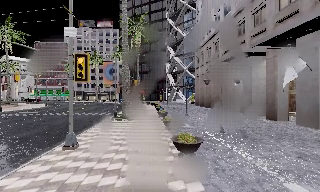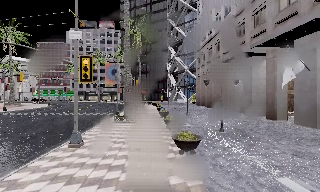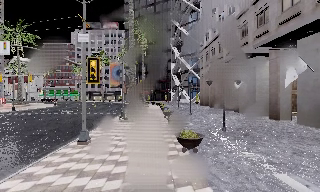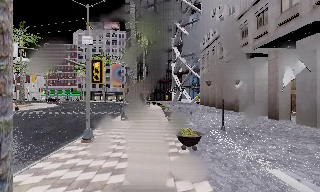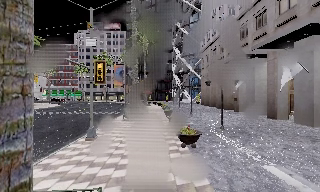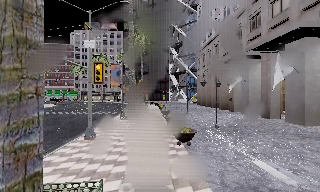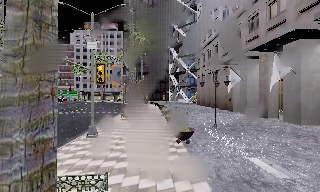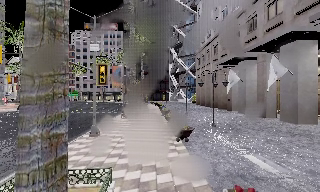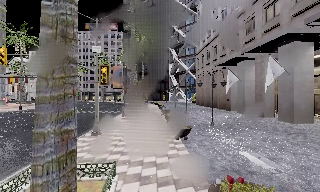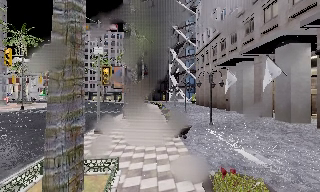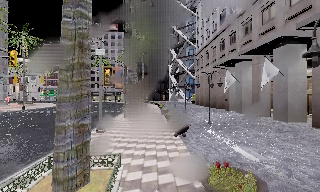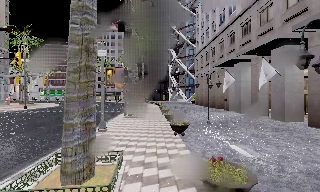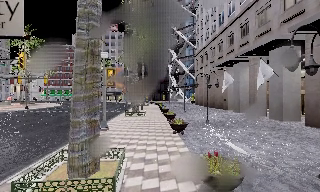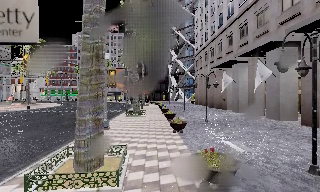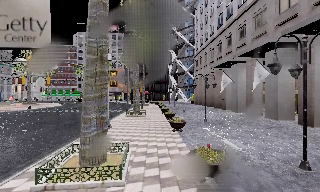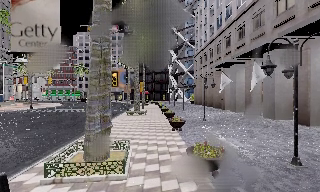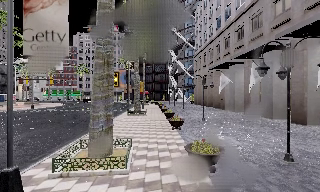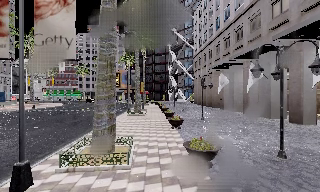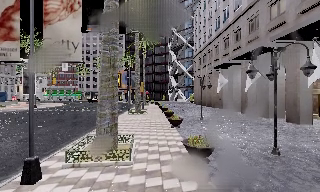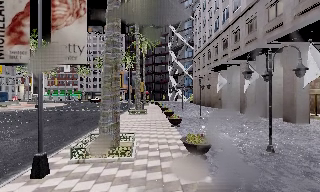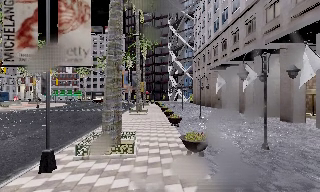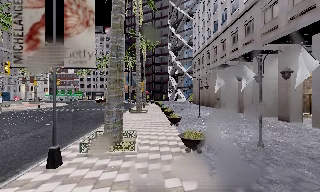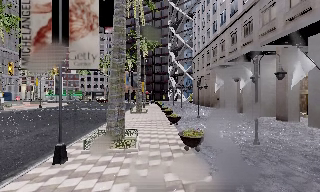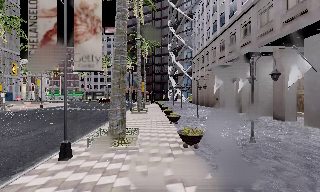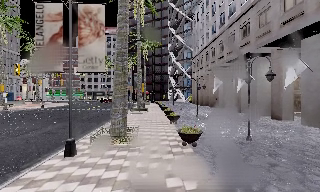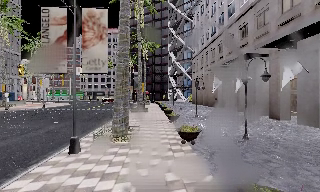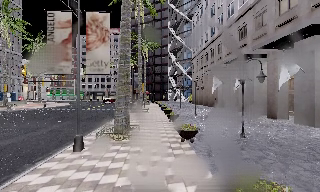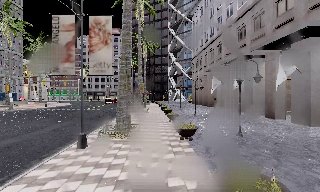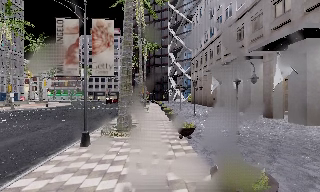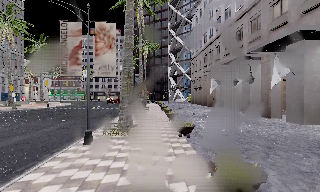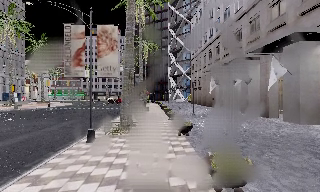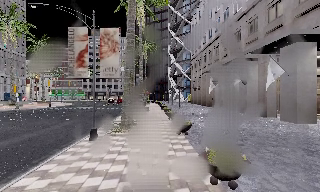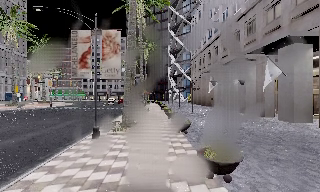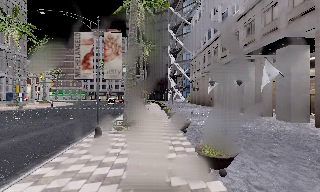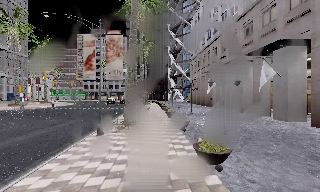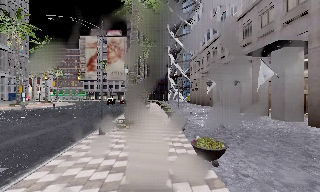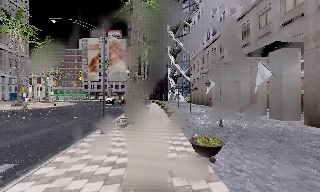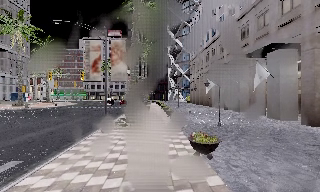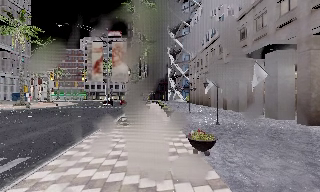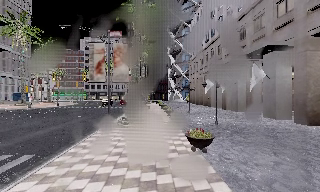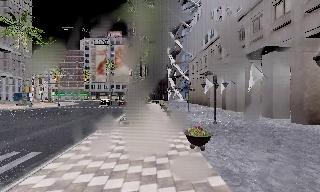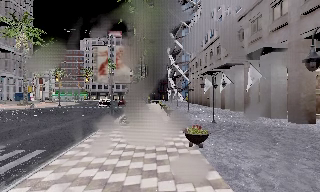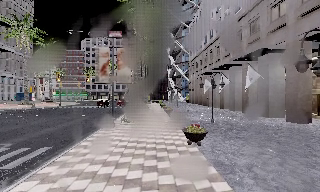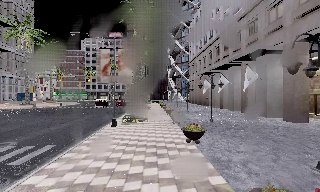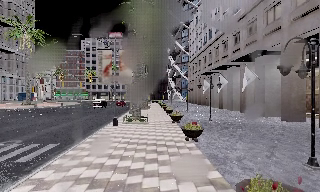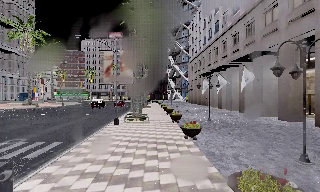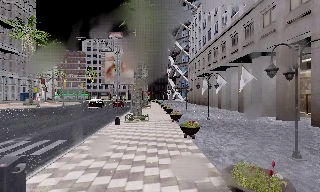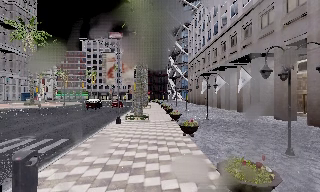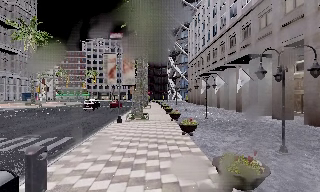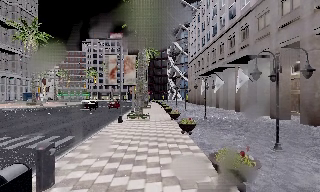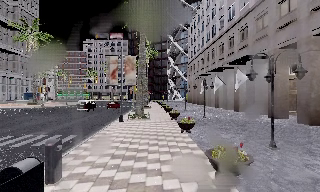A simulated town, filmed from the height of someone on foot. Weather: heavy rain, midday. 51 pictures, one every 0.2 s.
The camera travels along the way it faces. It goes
backward.
0.0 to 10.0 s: The camera travels backward, about 17 m, so what stands in front gets smaller.
The film runs backward here.
